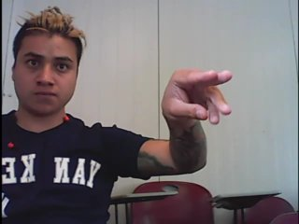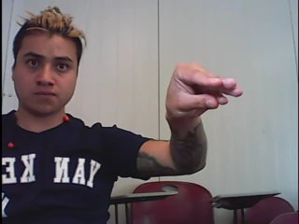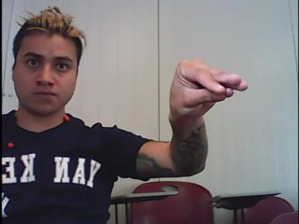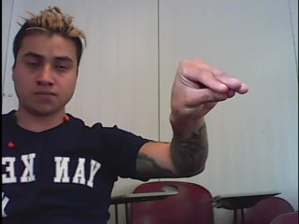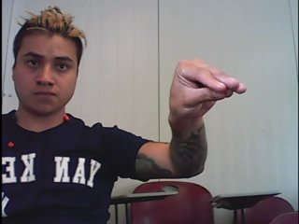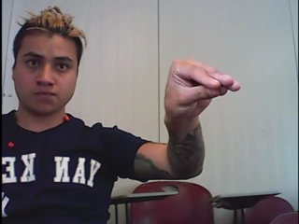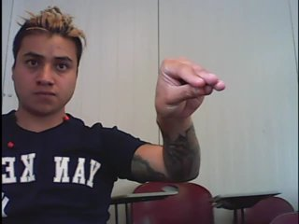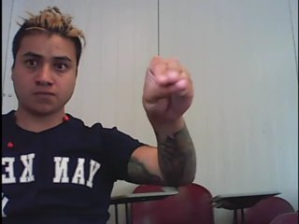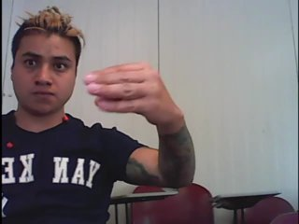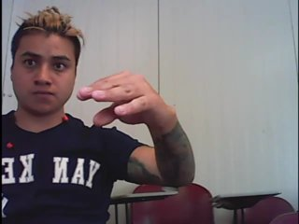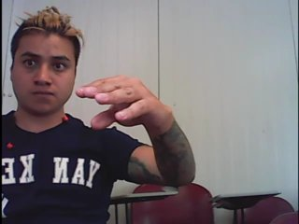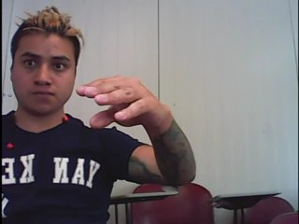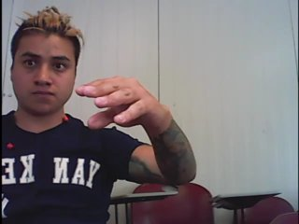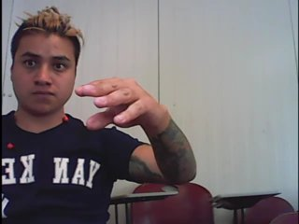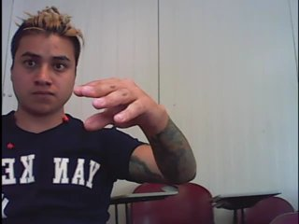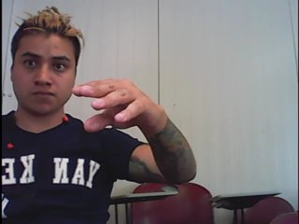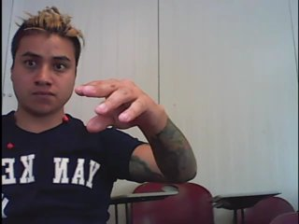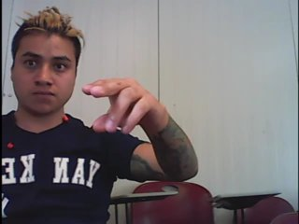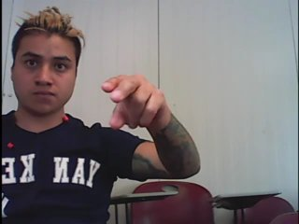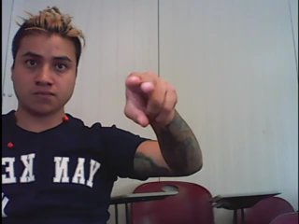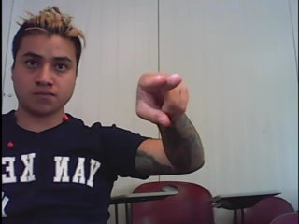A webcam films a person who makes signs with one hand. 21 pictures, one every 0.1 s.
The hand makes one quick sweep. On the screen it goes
to the left.
0.0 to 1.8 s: On the screen the hand sweeps to the left. The name of the sign: Throw right.
